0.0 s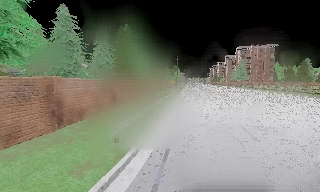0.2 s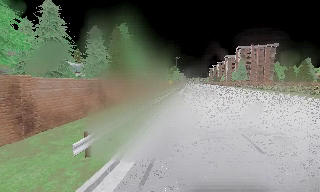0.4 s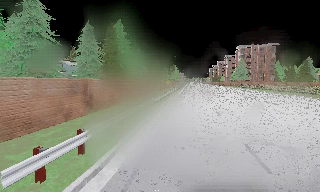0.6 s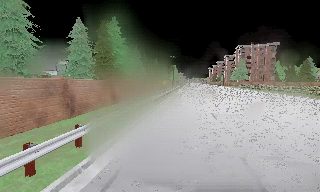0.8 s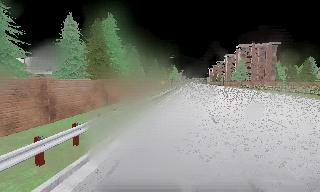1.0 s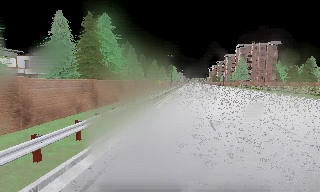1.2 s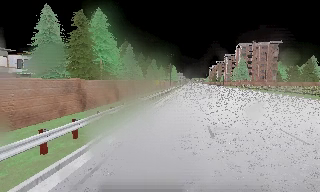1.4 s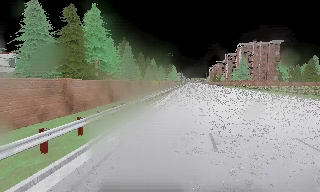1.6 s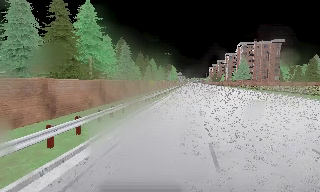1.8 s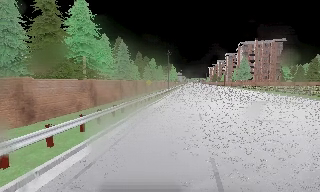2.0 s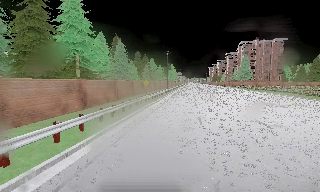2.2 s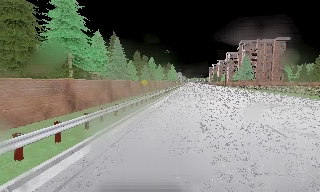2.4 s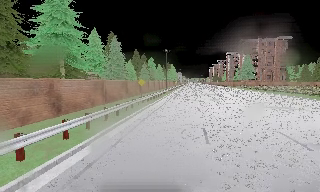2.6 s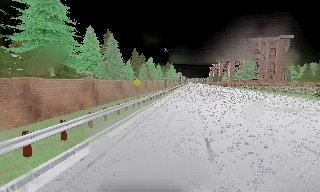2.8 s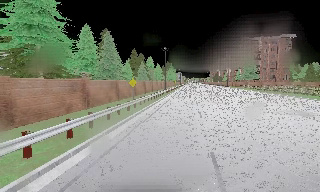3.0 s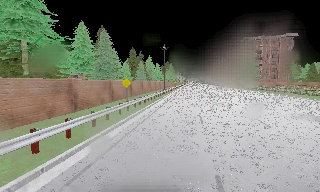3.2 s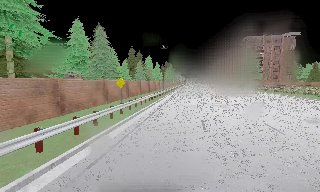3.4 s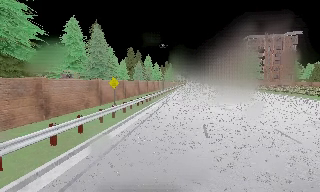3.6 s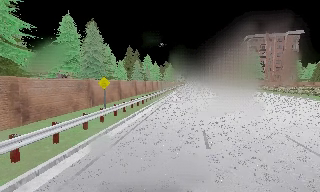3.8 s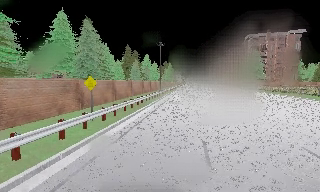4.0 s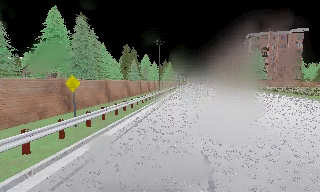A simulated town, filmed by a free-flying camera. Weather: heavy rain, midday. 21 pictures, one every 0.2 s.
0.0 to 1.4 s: The camera travels forward and to its right, about 9 m, so what stands in front looms larger.
1.4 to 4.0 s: The camera travels forward, about 17 m, so what stands in front looms larger.
The film runs forward here.
